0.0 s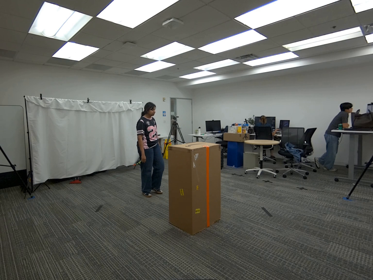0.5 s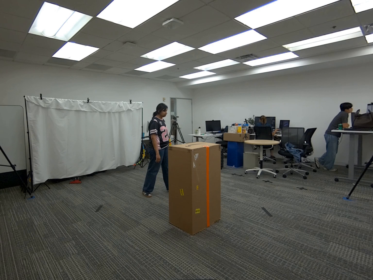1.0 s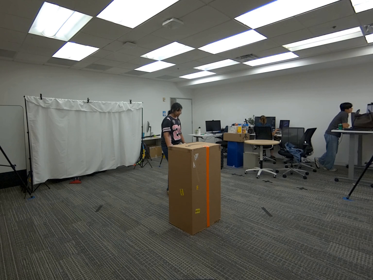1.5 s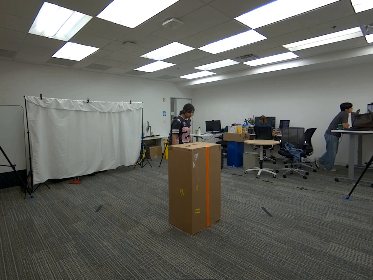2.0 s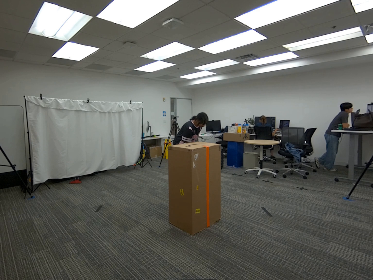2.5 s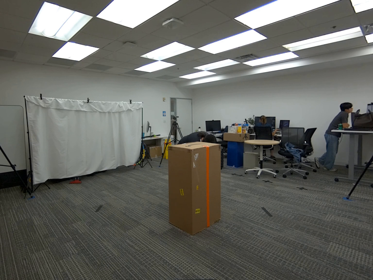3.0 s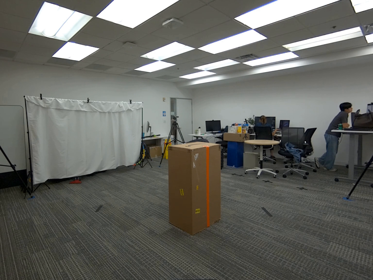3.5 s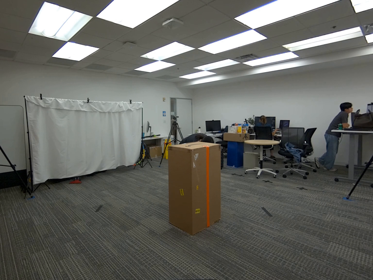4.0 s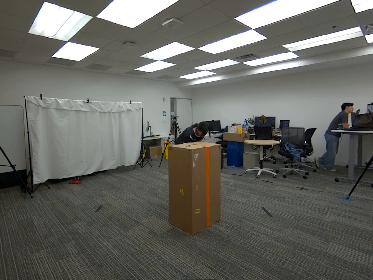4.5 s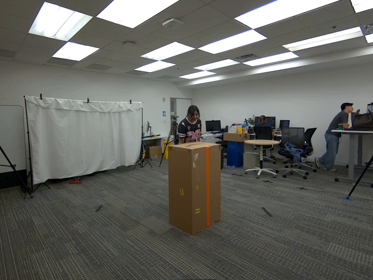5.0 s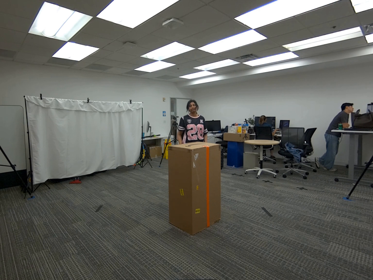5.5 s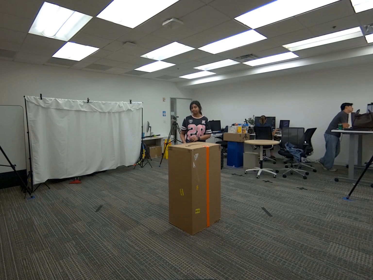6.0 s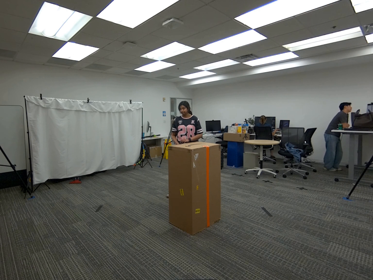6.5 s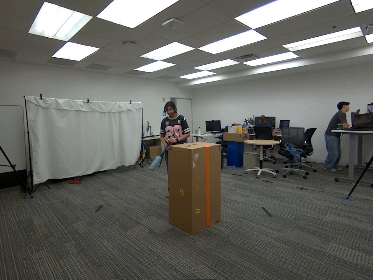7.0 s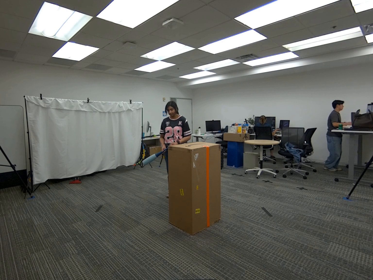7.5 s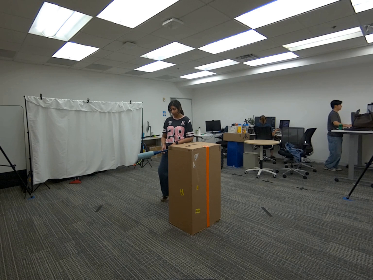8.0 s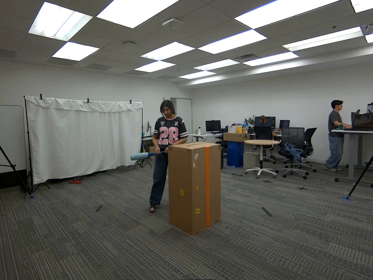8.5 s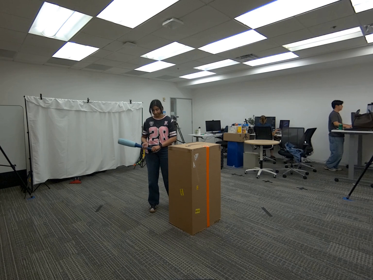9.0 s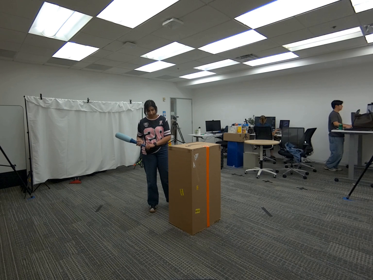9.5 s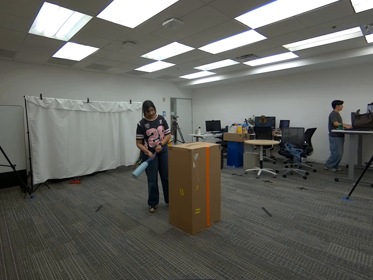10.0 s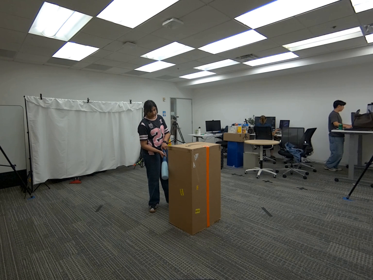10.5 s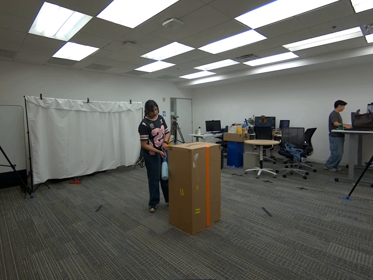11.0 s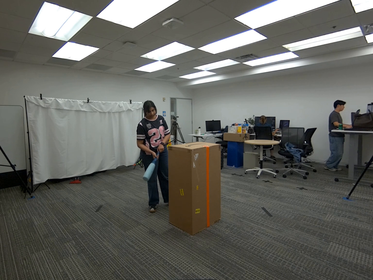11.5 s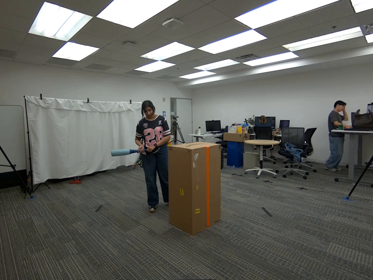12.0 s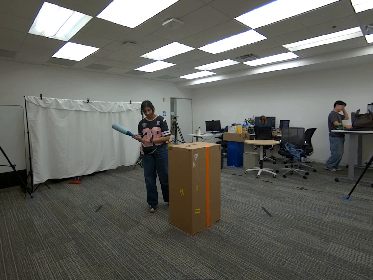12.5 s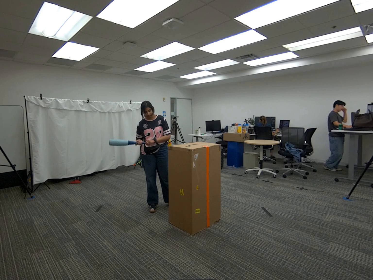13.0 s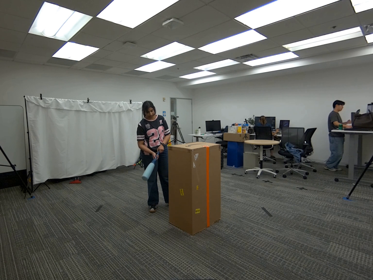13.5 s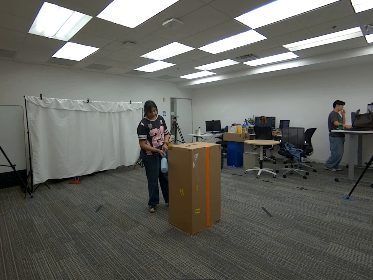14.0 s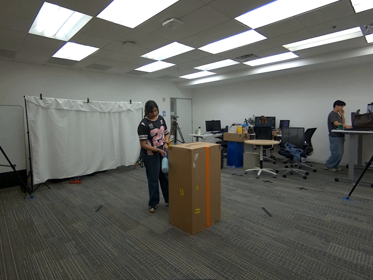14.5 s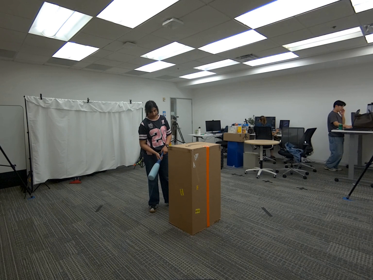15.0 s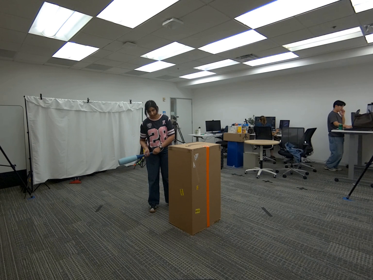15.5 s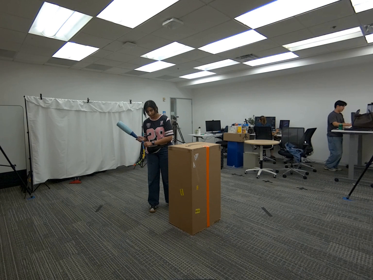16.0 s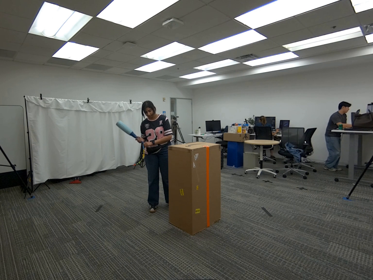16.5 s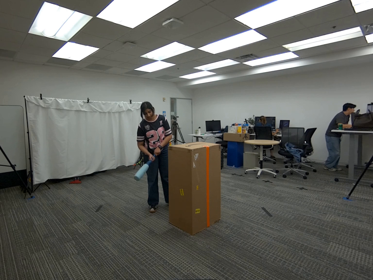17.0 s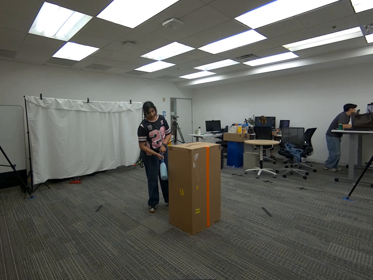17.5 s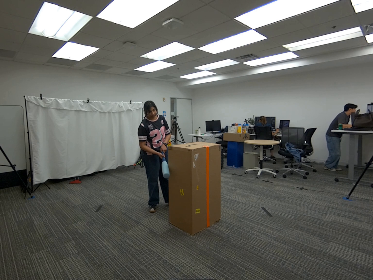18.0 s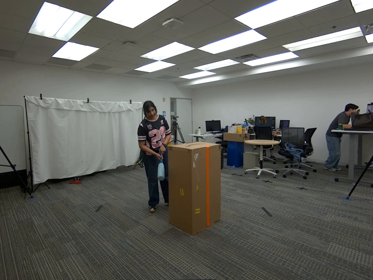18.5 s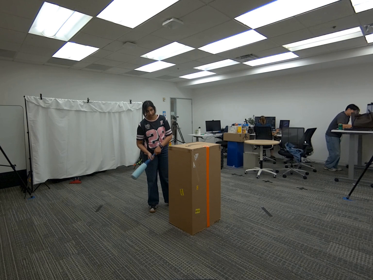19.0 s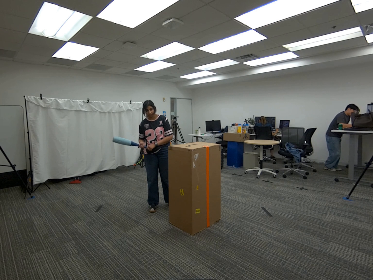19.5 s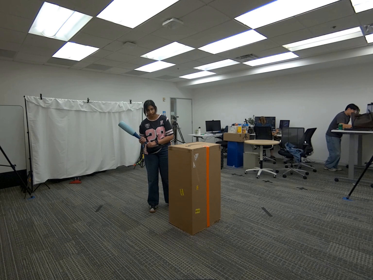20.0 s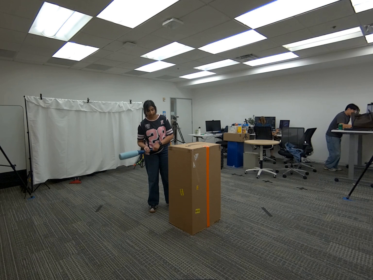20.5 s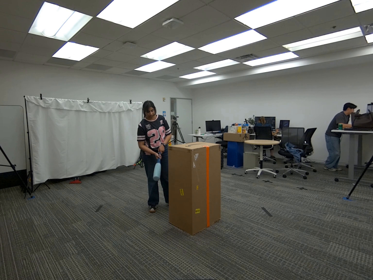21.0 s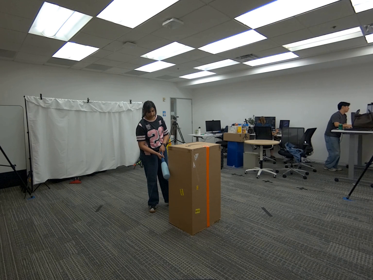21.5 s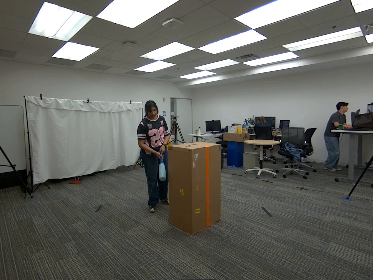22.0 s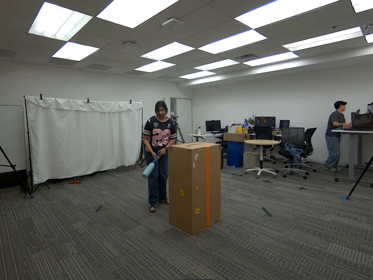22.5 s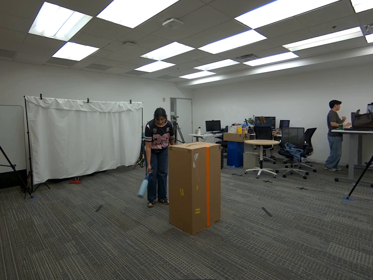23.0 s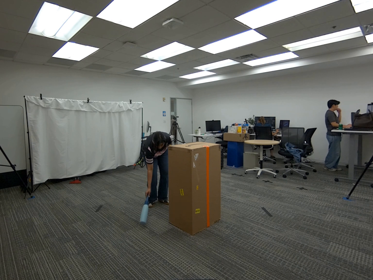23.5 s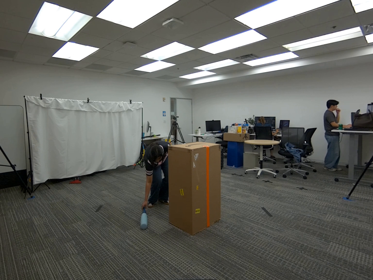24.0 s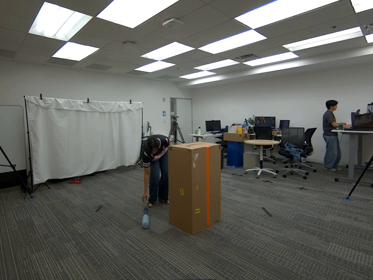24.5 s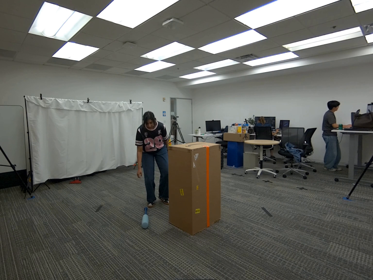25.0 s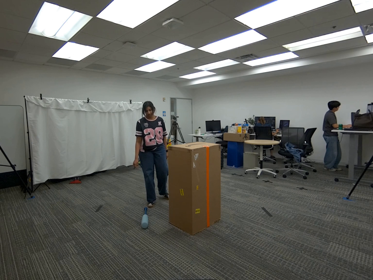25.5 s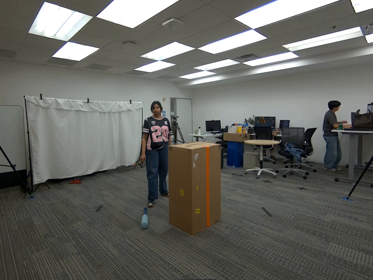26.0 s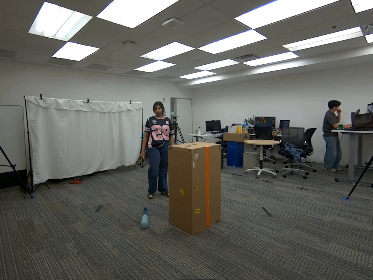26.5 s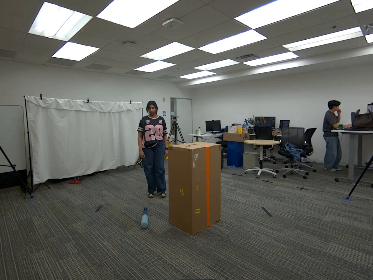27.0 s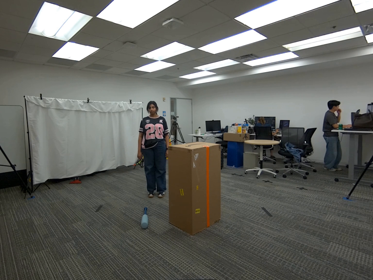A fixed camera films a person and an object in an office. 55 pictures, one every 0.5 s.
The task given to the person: Walk over to the baseball bat on the floor and pick up the baseball bat. Walk over to the giant cardboard box and proceed the swing lightly towards the box. Place the baseball bat on the floor when complete.
